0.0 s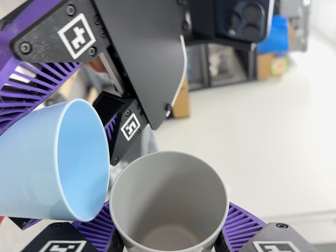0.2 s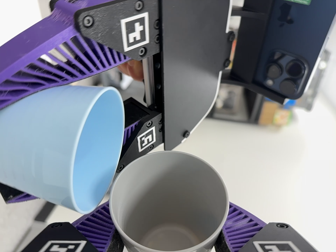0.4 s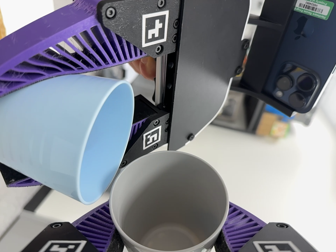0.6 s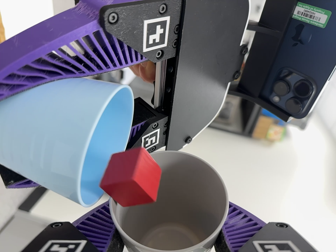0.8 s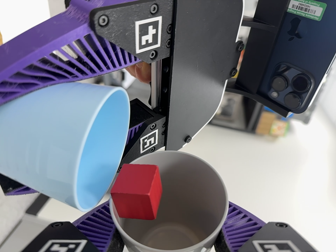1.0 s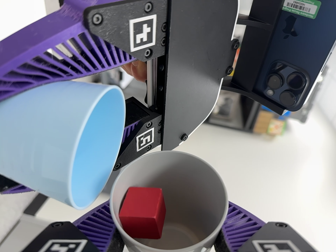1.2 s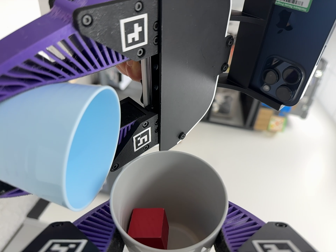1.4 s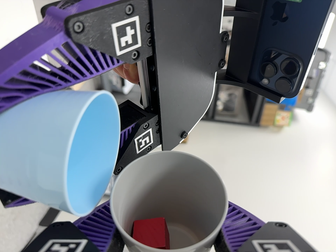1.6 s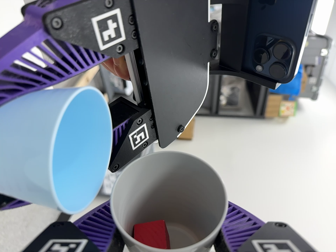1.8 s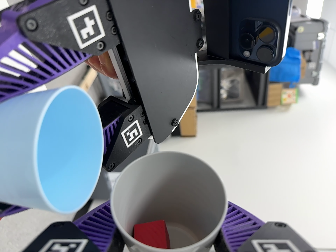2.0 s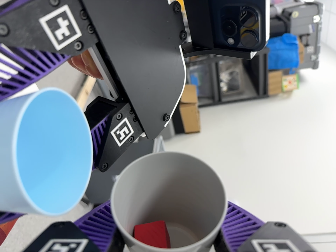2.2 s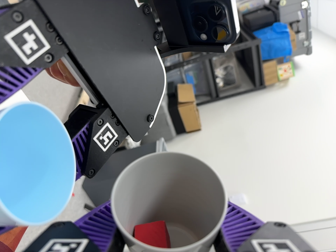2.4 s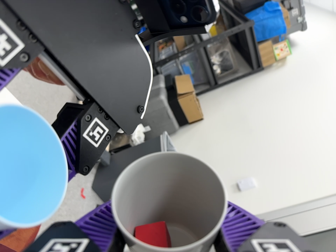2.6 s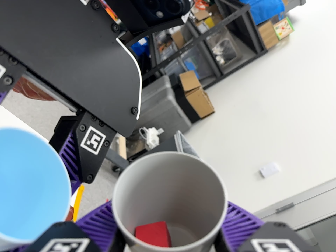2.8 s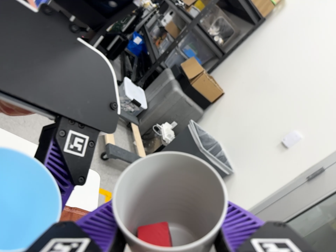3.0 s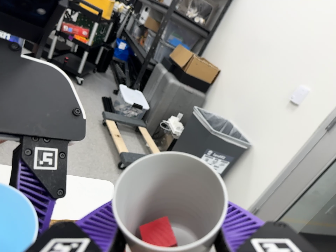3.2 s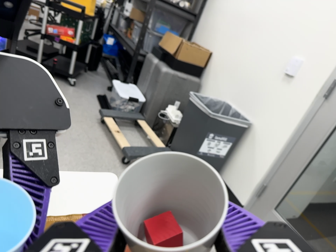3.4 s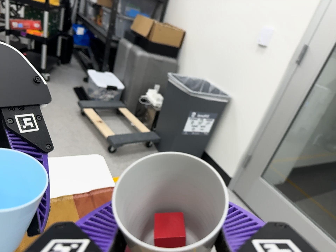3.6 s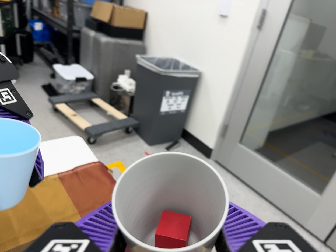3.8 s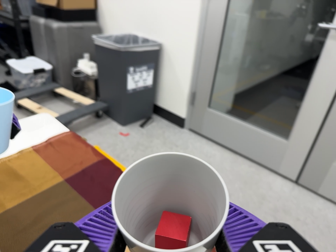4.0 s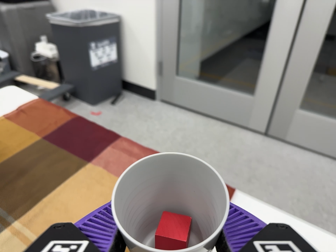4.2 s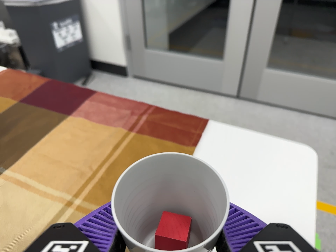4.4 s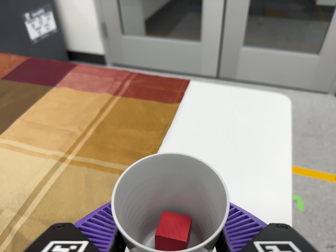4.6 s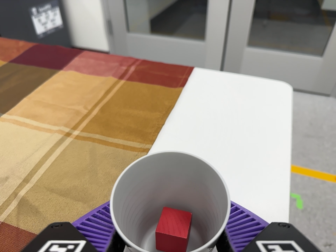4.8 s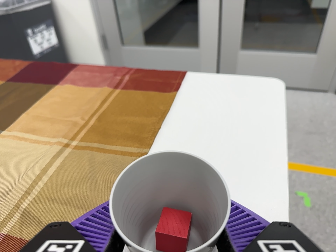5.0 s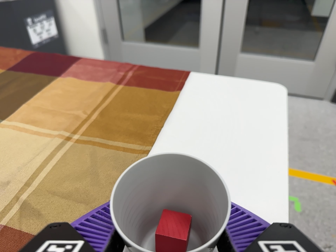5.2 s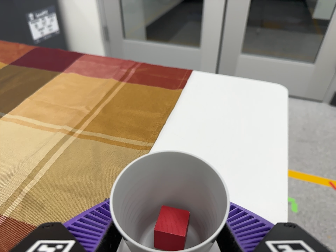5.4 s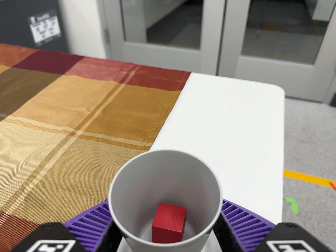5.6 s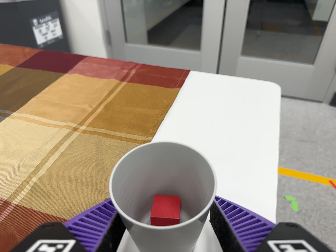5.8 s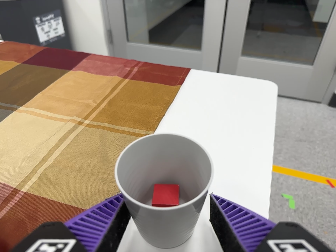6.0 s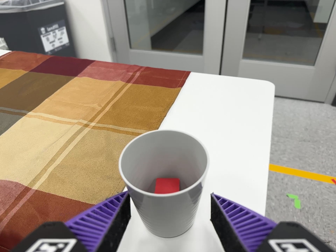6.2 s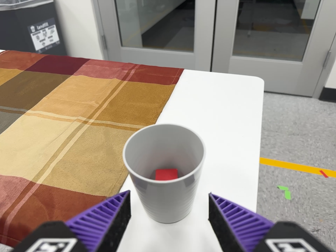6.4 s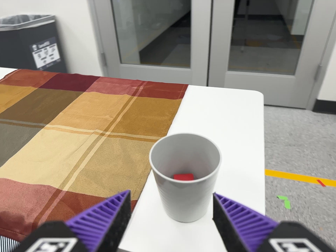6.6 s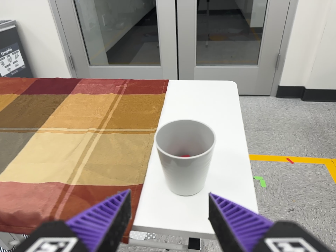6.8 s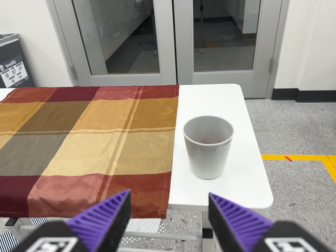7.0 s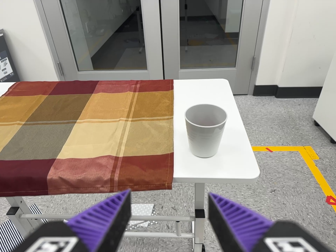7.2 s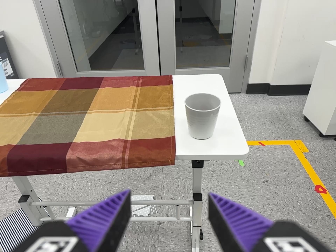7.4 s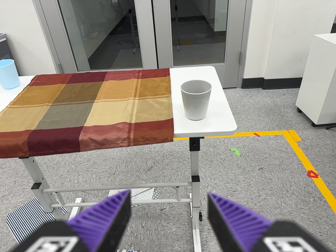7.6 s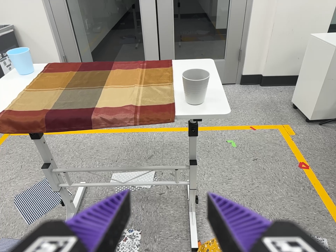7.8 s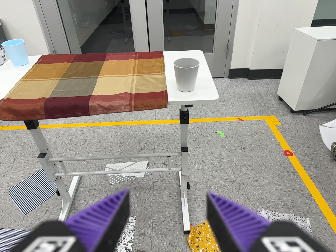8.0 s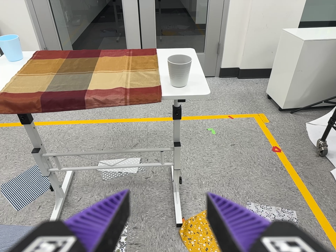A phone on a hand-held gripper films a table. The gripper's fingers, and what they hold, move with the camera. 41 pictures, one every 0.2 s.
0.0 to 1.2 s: The camera rolls about its line of sight by about 20 degrees, and the scene rotates clockwise.
1.2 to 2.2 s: The camera travels to its right, about 5 cm. It rolls about its line of sight by about 25 degrees, and the scene rotates counterclockwise.
2.2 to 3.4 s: The camera travels to its right and toward the bottom of its view, about 14 cm. Its aim tips toward the bottom of its view by about 10 degrees, and the scene shifts upward. It rolls about its line of sight by about 60 degrees, and the scene rotates counterclockwise.
3.4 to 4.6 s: The camera pans to its right by about 25 degrees. It travels toward the bottom of its view and backward, about 36 cm, so close, fixed things drift upward. Its aim tips toward the bottom of its view by about 20 degrees, and the scene shifts upward. It rolls about its line of sight by about 35 degrees, and the scene rotates counterclockwise.
4.6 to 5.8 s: The camera travels backward, about 5 cm, so what stands in front gets smaller.
5.8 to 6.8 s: The camera travels backward and to its left, about 20 cm, so what stands in front gets smaller. It rolls about its line of sight by about 10 degrees, and the scene rotates counterclockwise.
6.8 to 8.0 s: The camera travels backward and toward the bottom of its view, about 40 cm, so what stands in front gets smaller.
The film runs backward here.
